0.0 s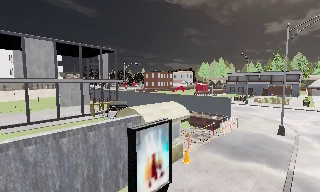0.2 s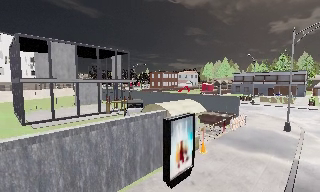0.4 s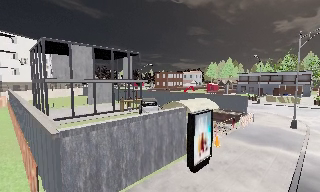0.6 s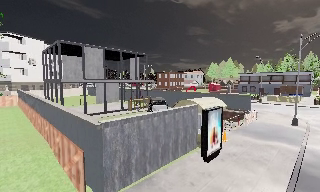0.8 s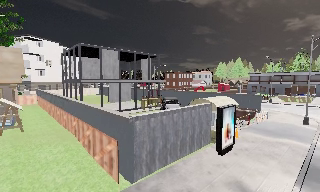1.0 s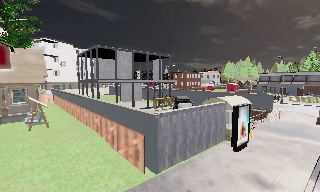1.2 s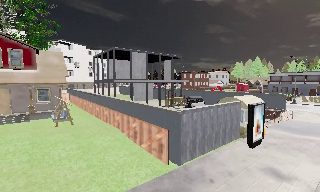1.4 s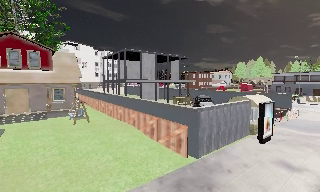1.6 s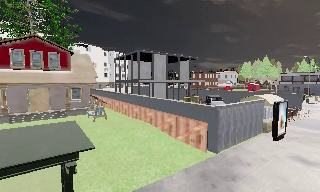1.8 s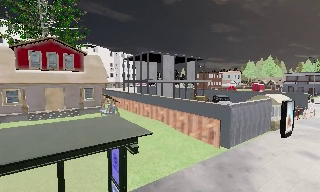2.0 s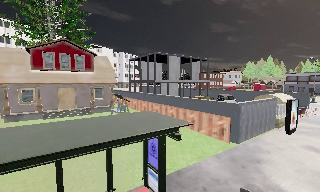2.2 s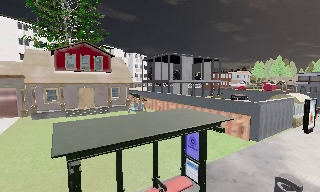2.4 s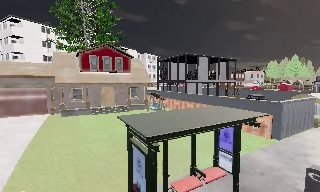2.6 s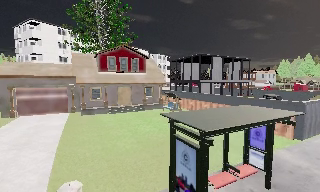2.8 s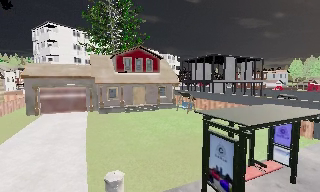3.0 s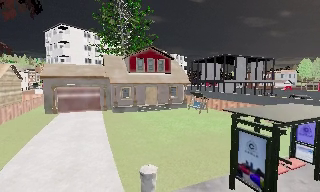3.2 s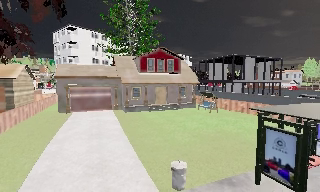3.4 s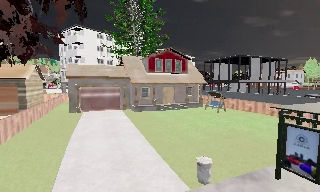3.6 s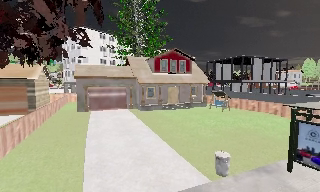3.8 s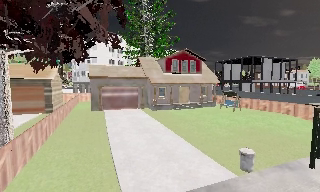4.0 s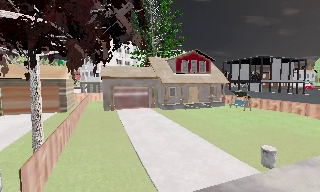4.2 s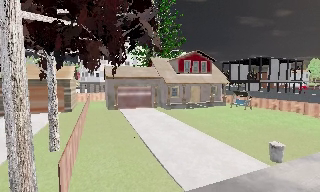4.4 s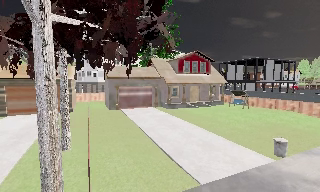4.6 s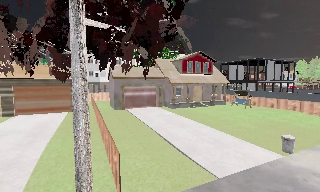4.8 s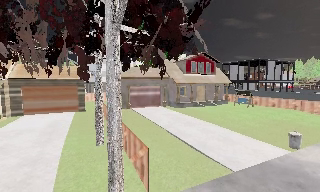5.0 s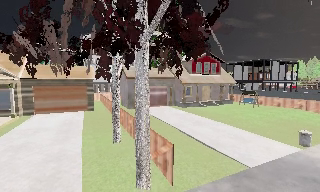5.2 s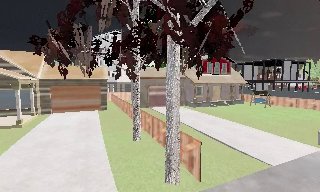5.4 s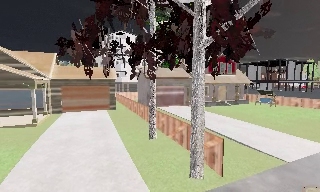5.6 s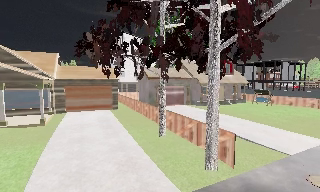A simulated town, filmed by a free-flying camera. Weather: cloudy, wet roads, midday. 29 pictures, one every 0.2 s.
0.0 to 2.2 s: The camera pans to its left, which is counterclockwise from overhead, by about 15 degrees. It travels to its left and backward, about 12 m, so close, fixed things drift to the right.
2.2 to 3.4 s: The camera swings to its left by about 10 degrees, and the scene slides to the right. It travels to its left and backward, about 6 m, so close, fixed things drift to the right.
3.4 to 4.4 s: The camera travels to its left, about 5 m, so close, fixed things drift to the right.
4.4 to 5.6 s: The camera travels to its left and backward, about 6 m, so close, fixed things drift to the right.
The film runs forward here.
